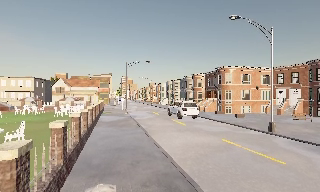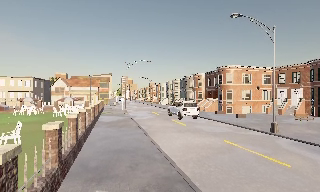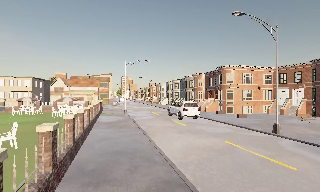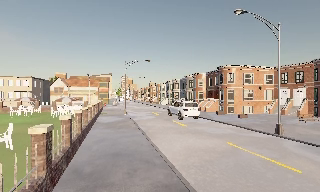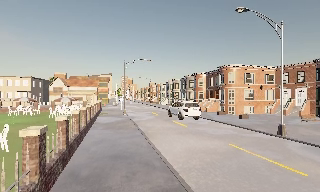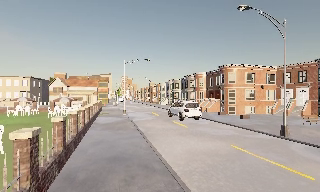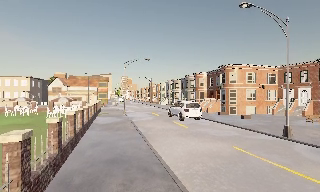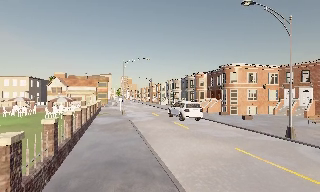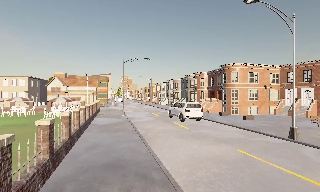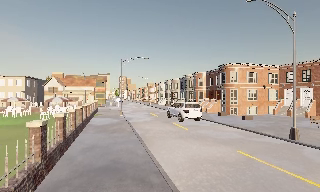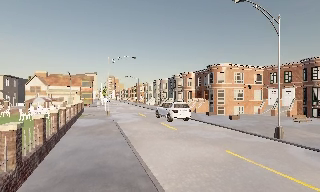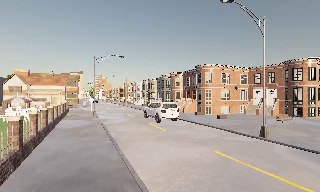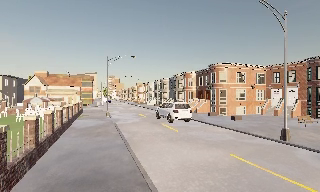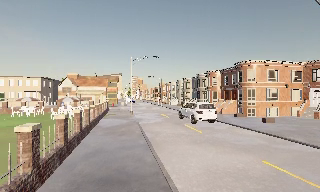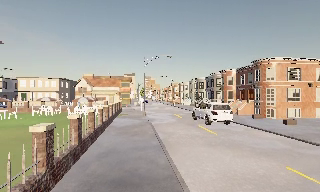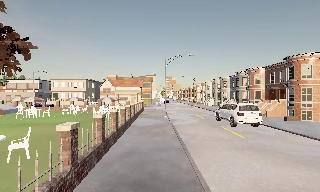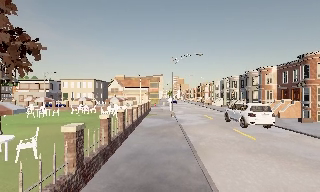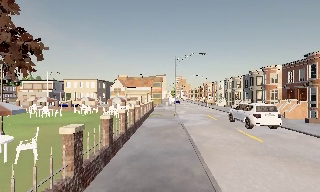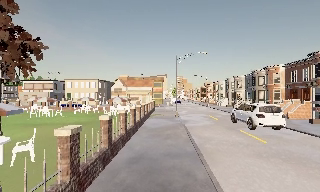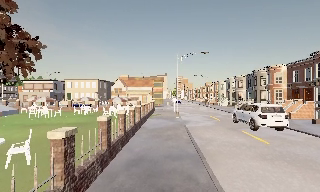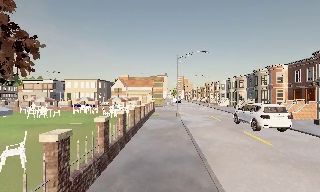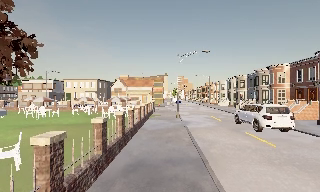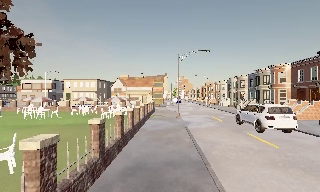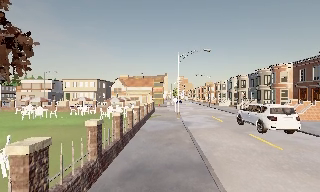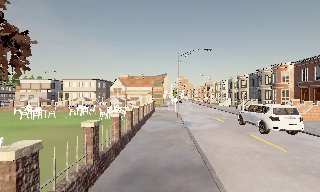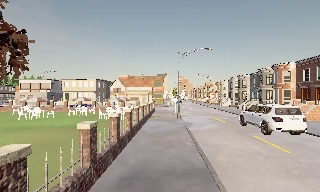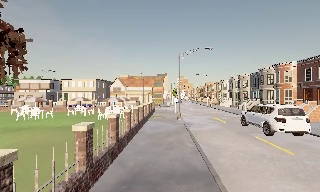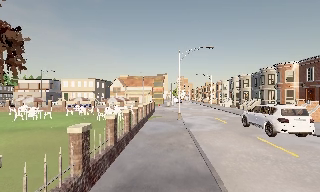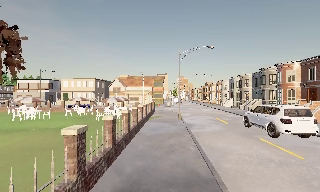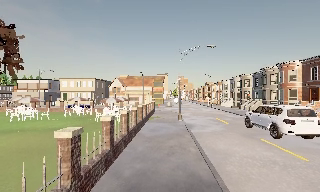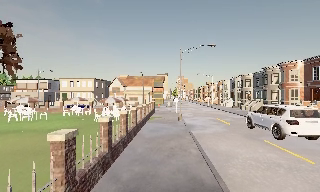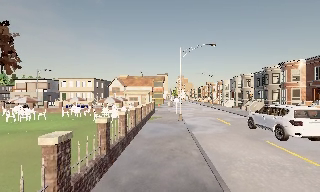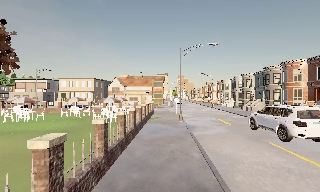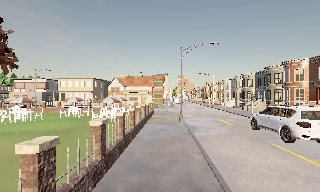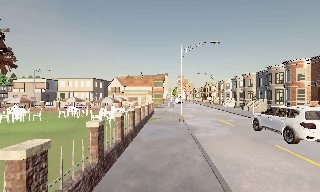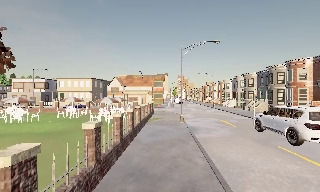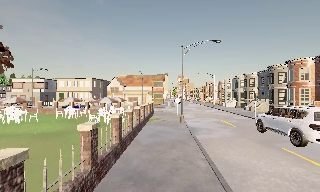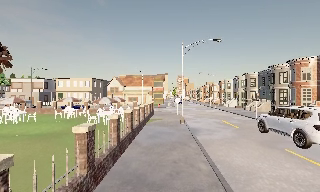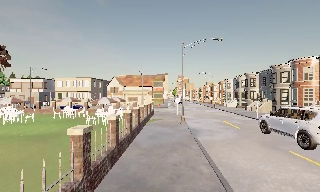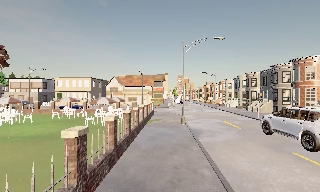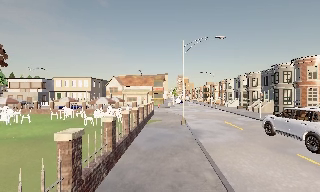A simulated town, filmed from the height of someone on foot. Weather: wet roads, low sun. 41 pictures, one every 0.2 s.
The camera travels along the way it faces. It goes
forward.
0.0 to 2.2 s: The camera travels forward, about 2.5 m, so what stands in front looms larger.
2.2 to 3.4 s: The camera pans to its left, which is counterclockwise from overhead, by about 30 degrees. It travels forward, about 1.5 m, so what stands in front looms larger.
3.4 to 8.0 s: The camera travels forward, about 5 m, so what stands in front looms larger.
The film runs forward here.
